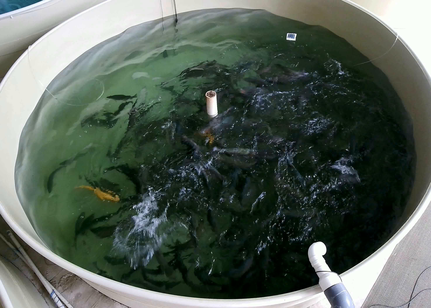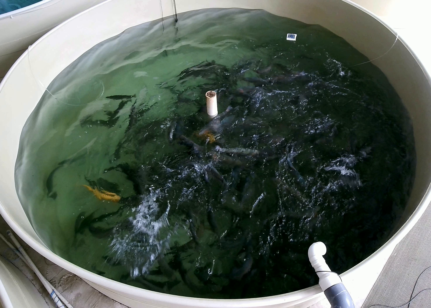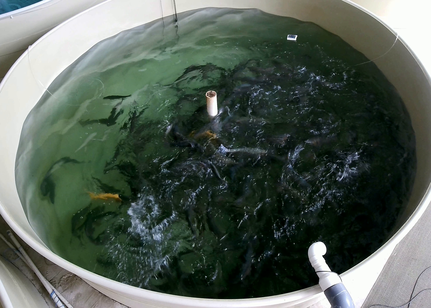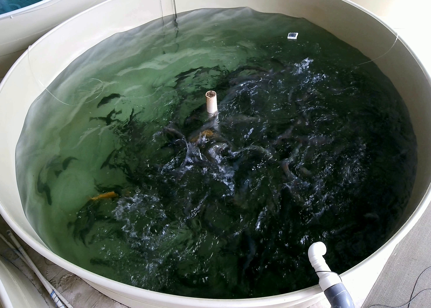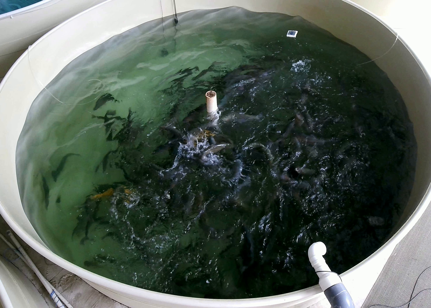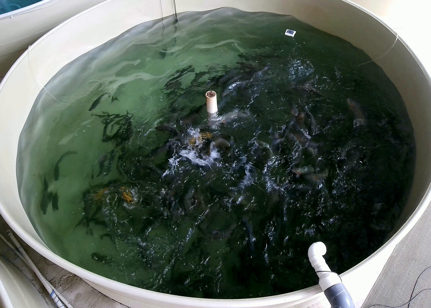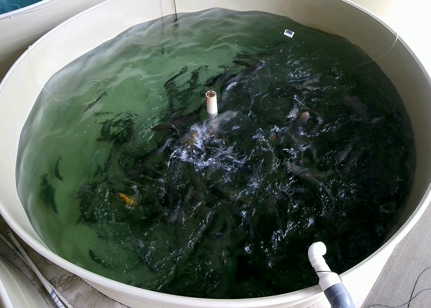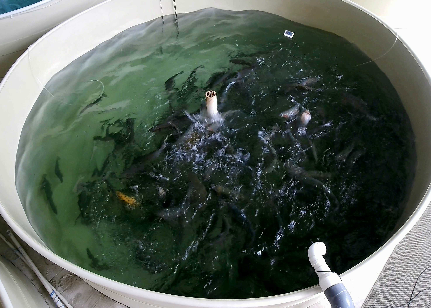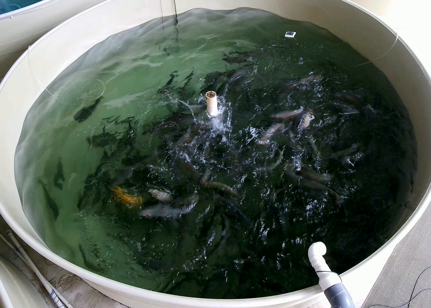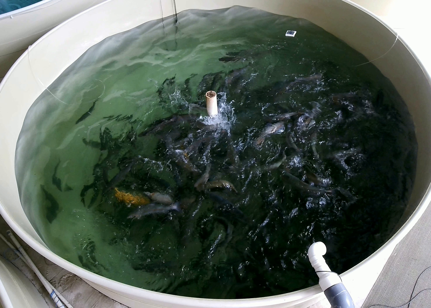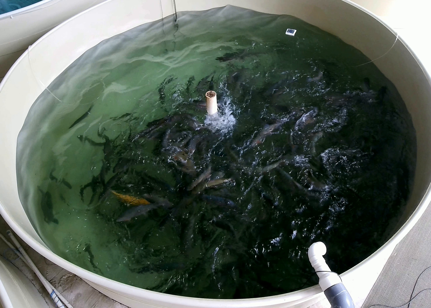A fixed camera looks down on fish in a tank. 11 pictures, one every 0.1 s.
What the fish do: Strong feeding.
